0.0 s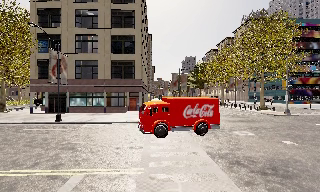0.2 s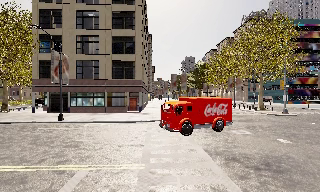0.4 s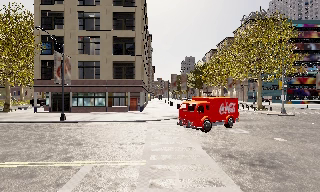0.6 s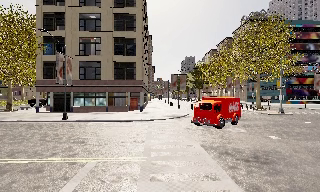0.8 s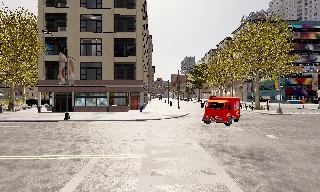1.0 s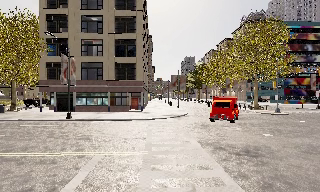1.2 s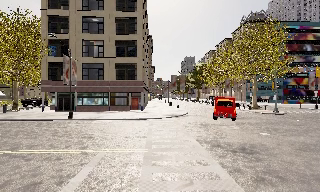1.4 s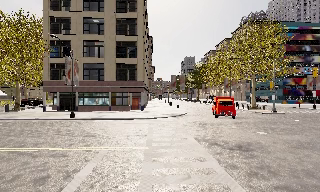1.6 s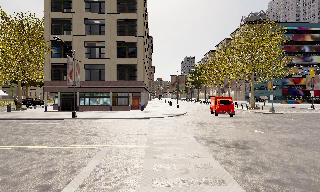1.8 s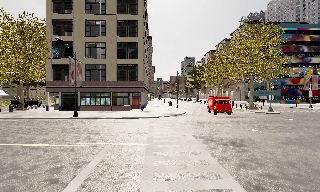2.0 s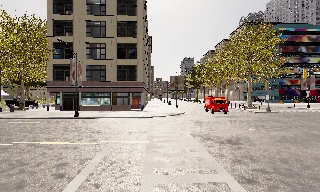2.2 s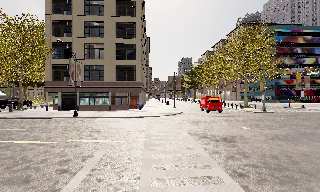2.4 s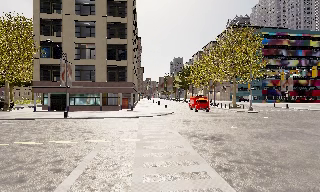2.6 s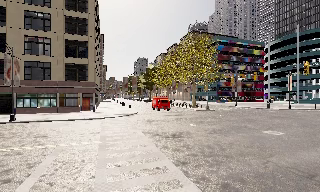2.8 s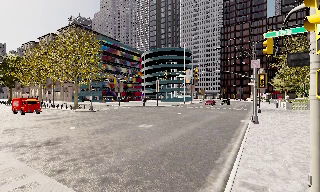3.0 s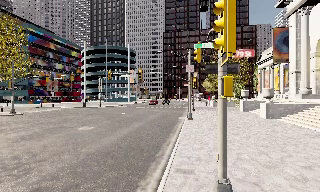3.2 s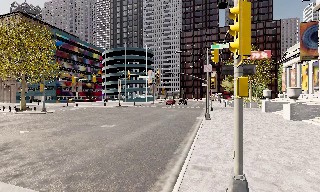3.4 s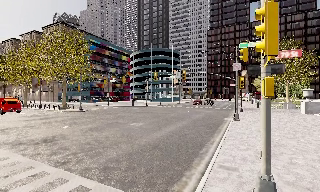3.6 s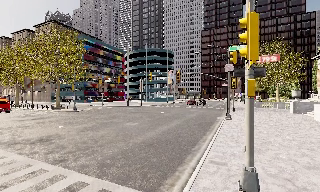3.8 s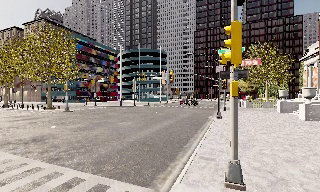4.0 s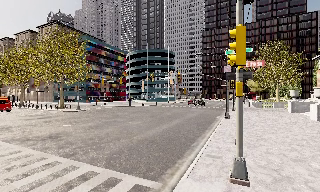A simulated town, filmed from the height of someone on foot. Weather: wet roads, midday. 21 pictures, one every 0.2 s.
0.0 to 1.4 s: The camera travels backward, about 2.5 m, so what stands in front gets smaller.
1.4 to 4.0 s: The camera swings to its right by about 60 degrees, and the scene slides to the left. It travels backward, about 4.5 m.
The film runs backward here.
